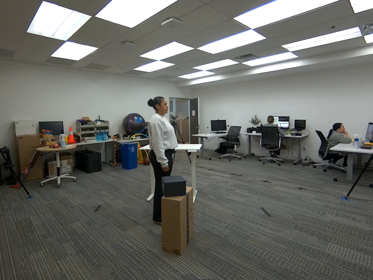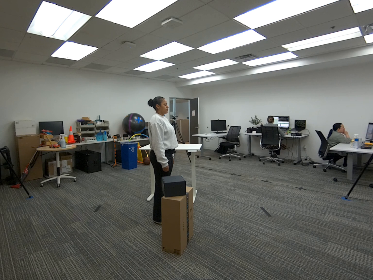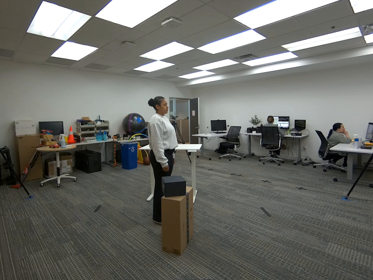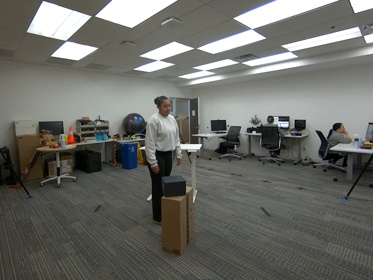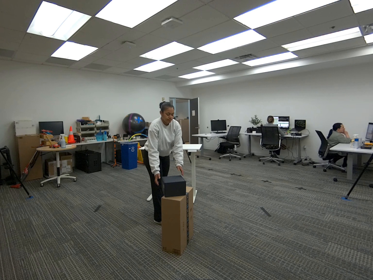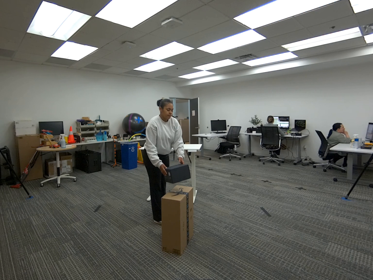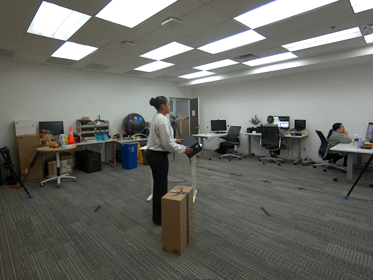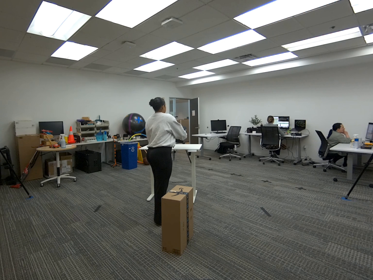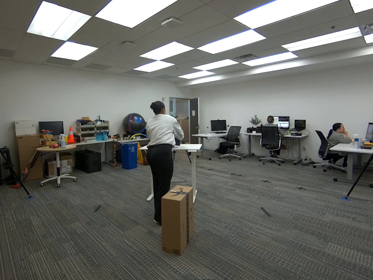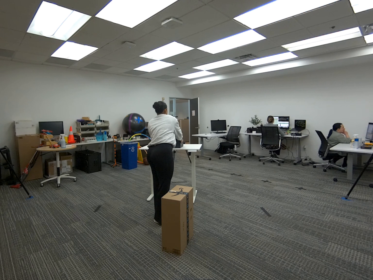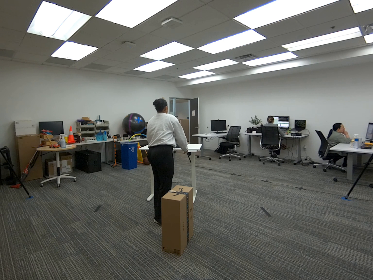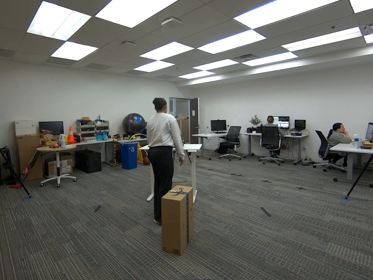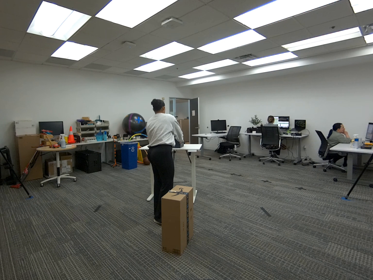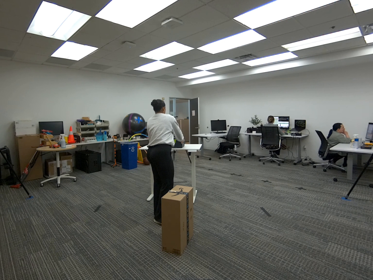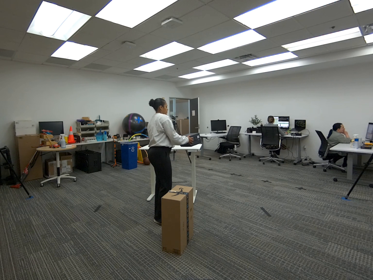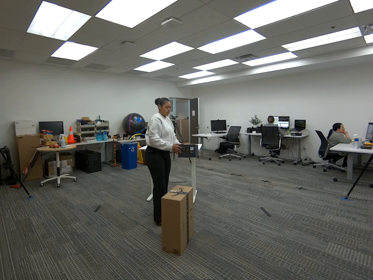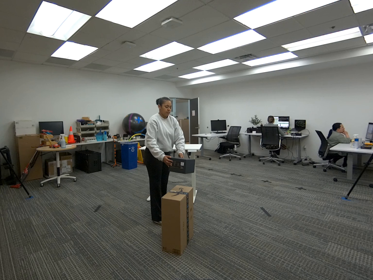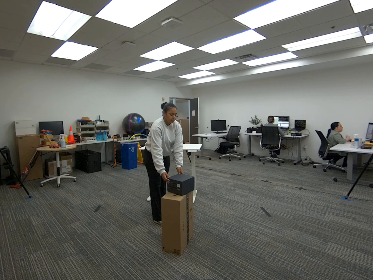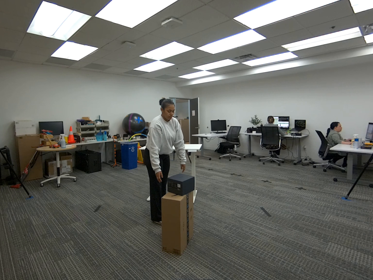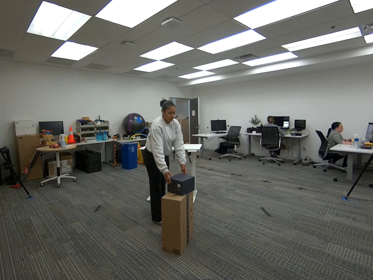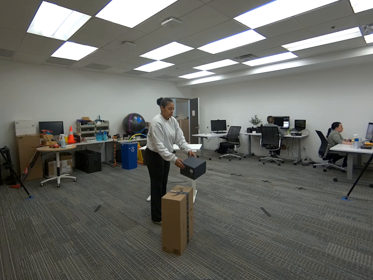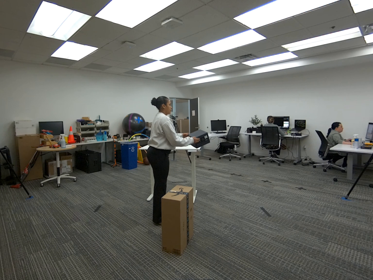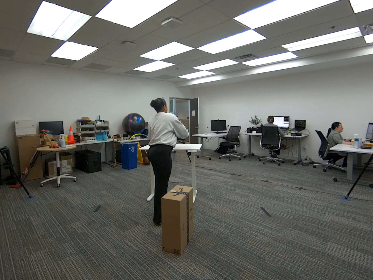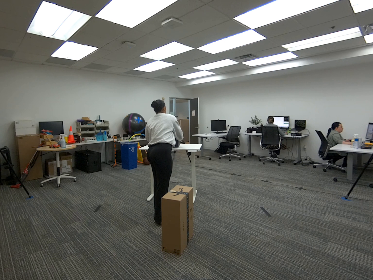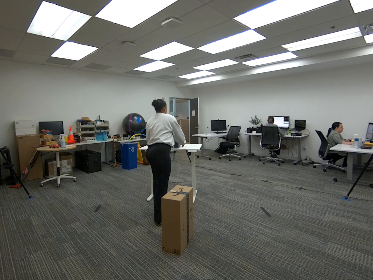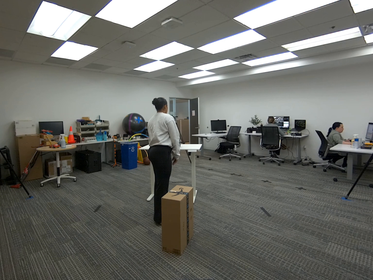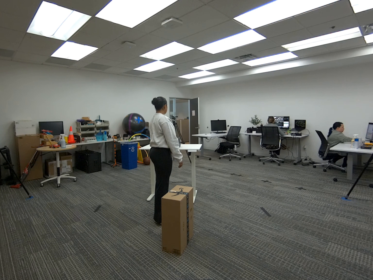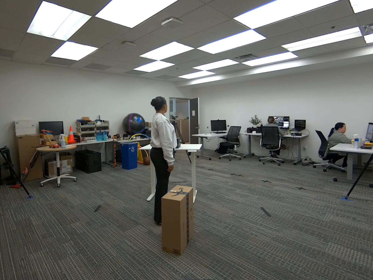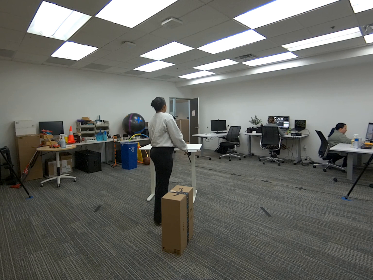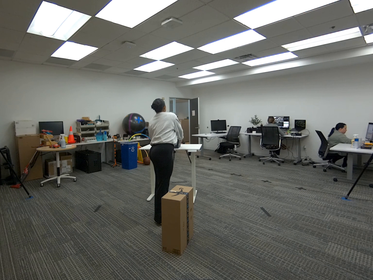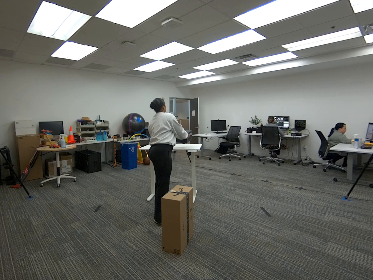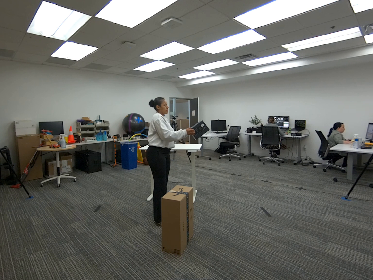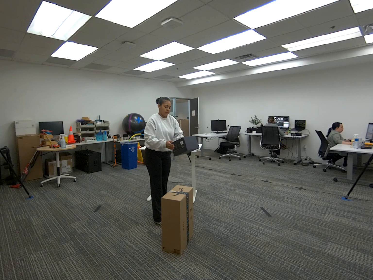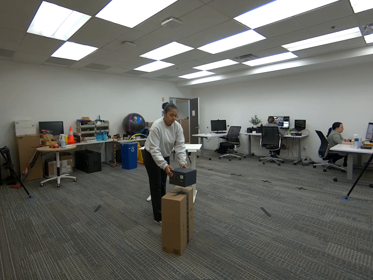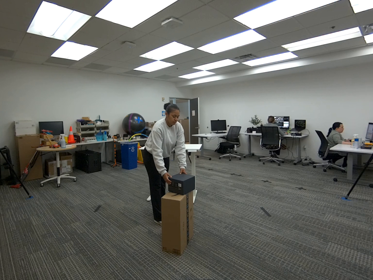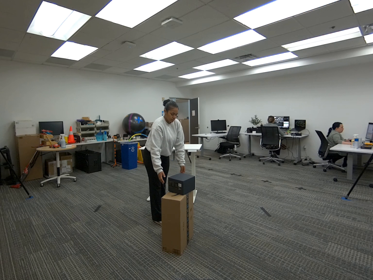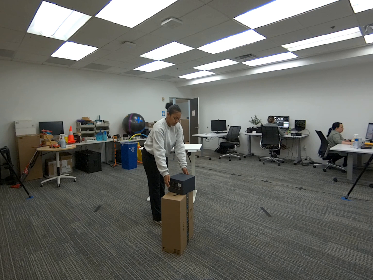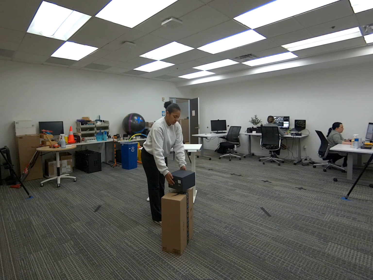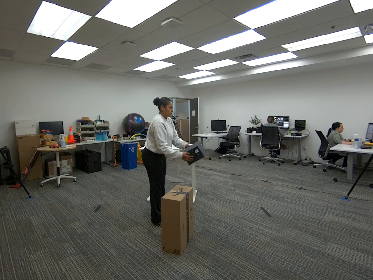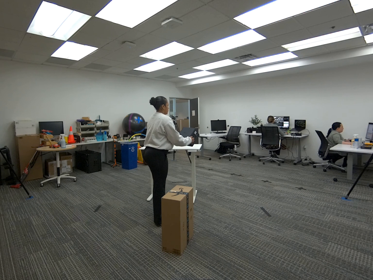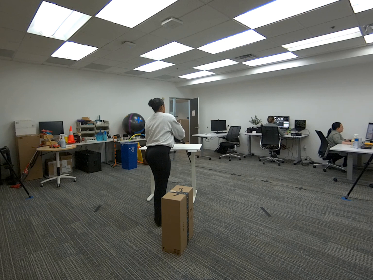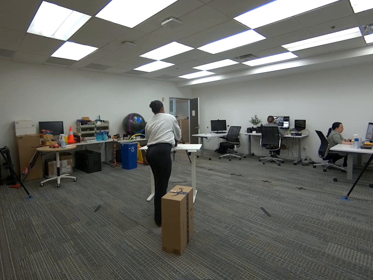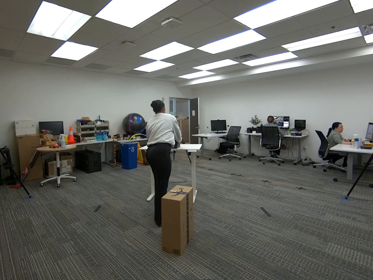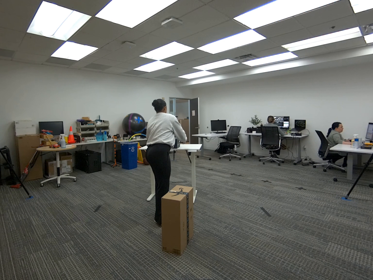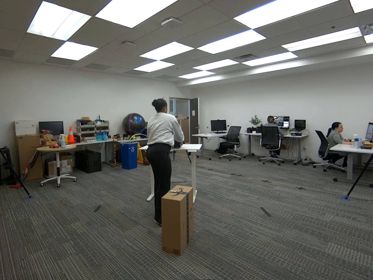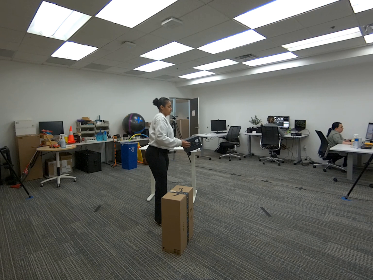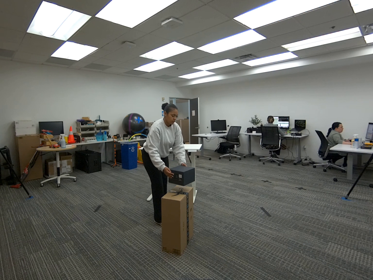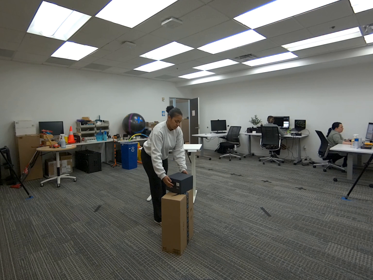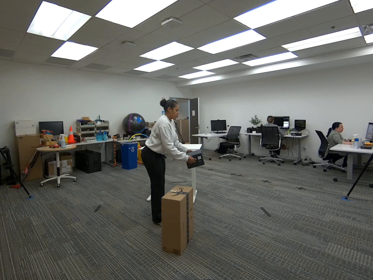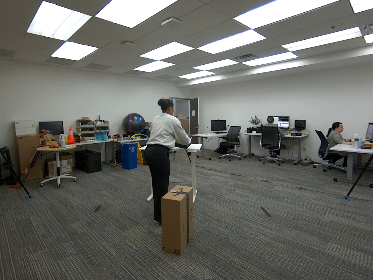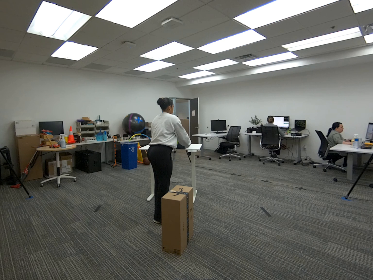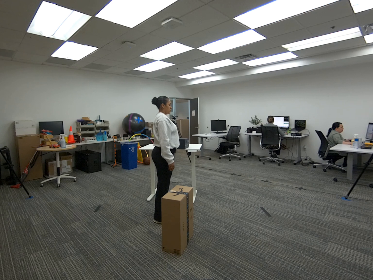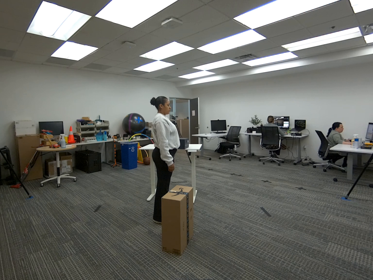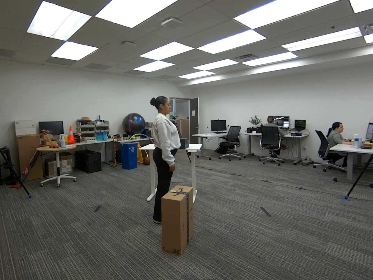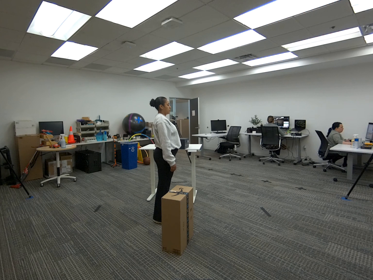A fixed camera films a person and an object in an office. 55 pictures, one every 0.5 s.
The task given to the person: Walk to the black square box from the big brown cardboard box, pick up the black square box with both hands, and place the black square box on the white desk.
